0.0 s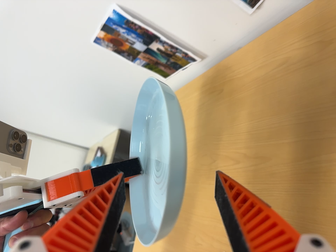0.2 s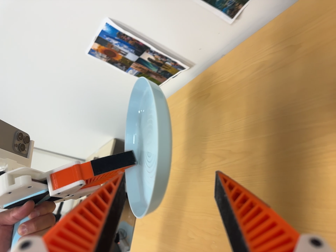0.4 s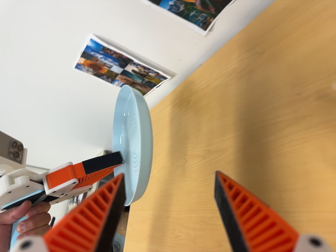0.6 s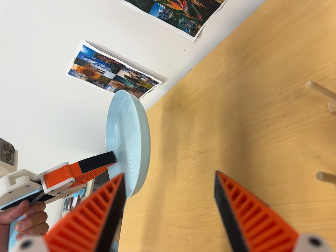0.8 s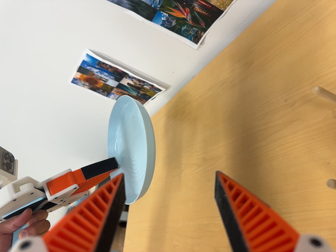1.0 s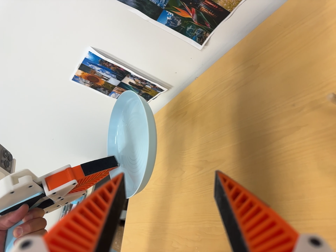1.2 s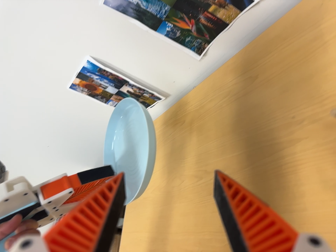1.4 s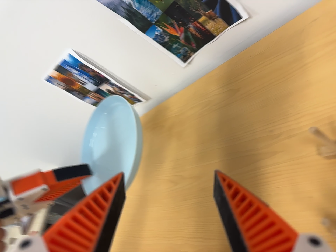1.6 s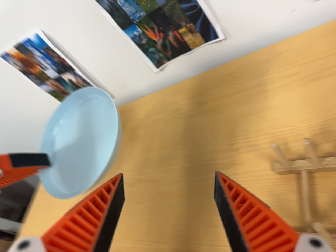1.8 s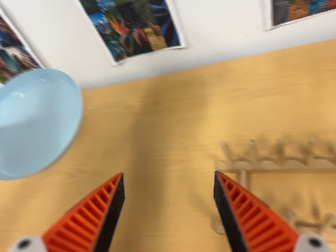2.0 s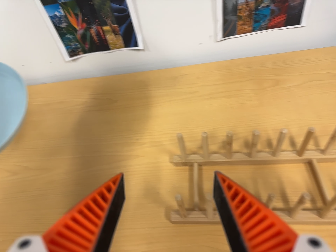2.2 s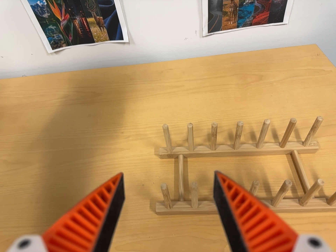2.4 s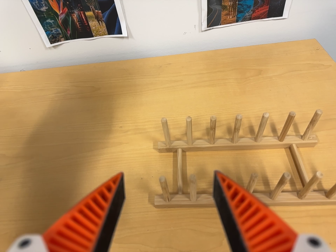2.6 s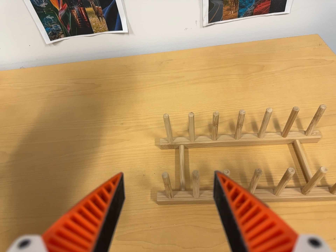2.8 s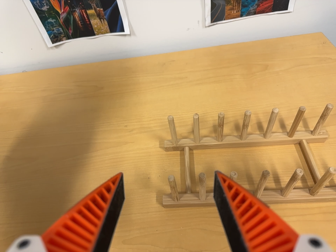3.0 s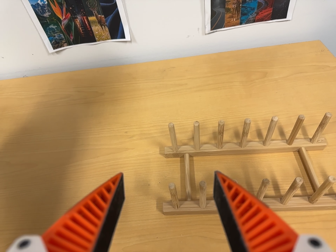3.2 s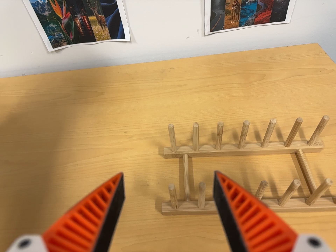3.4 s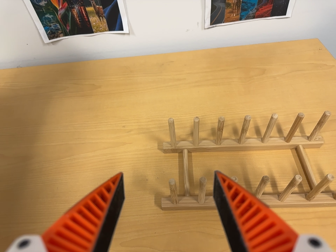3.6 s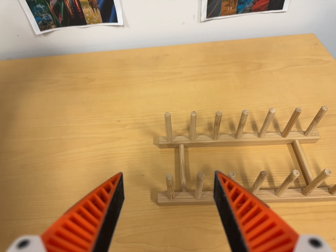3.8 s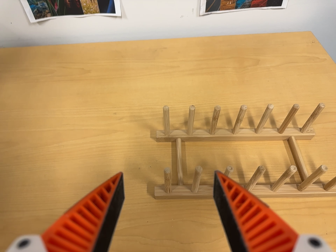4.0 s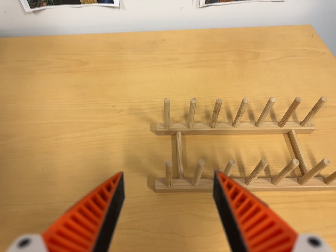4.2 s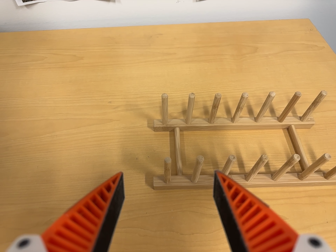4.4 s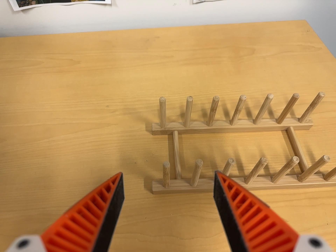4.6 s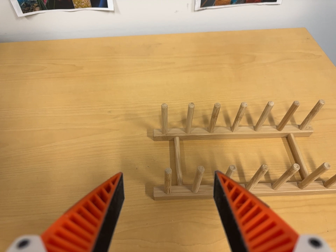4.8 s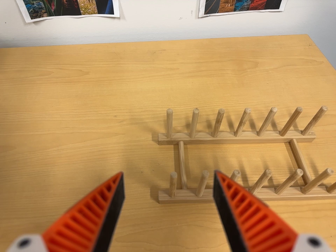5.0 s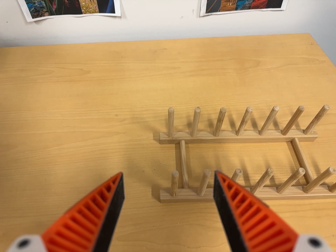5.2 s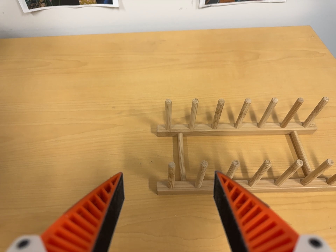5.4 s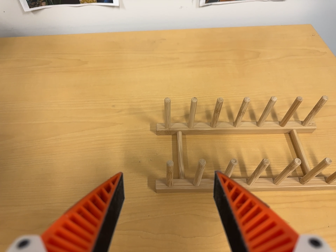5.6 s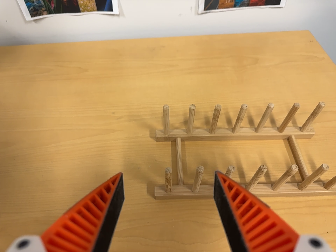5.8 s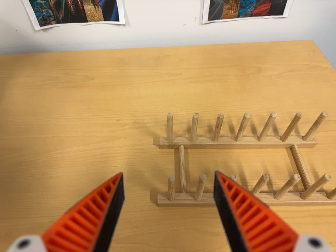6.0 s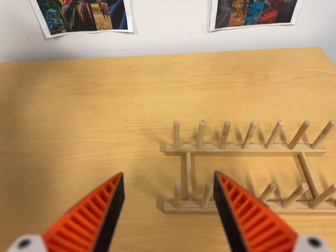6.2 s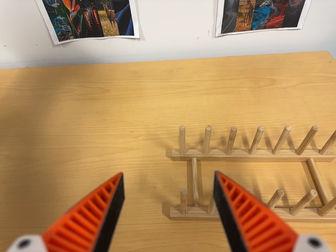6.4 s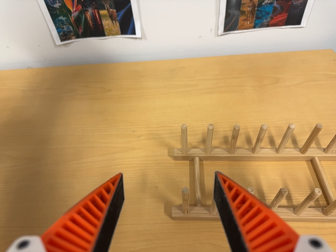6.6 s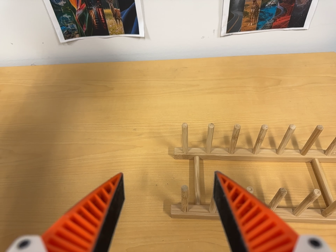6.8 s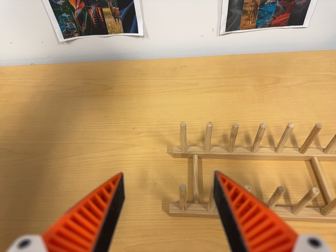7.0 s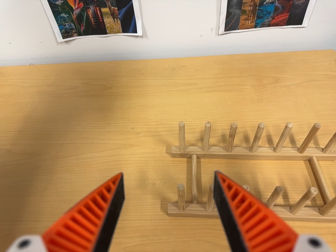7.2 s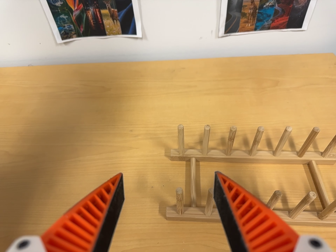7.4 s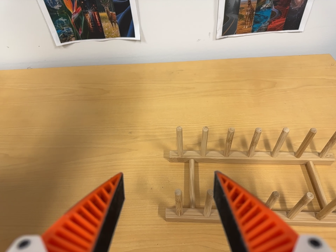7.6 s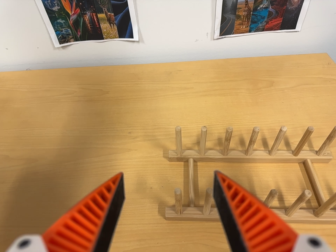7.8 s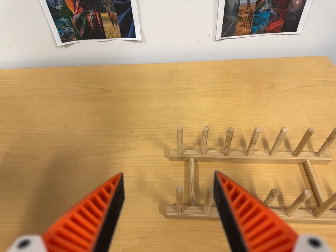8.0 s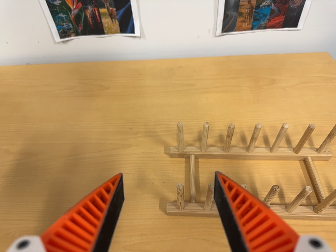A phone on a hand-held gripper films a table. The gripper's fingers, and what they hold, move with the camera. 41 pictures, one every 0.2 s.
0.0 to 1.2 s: The camera travels backward, about 9 cm, so what stands in front gets smaller. Its aim tips toward the top of its view by about 10 degrees.
1.2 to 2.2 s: The scene slides to the left, as the camera pans about 50 degrees to its right. It travels to its left and toward the bottom of its view, about 14 cm. Its aim tips toward the top of its view by about 10 degrees. It rolls about its line of sight by about 25 degrees, and the scene rotates clockwise.
2.2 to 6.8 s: The camera shifts only a little, or ends up much as it began.
6.8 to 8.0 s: The camera keeps its place and its aim.
The film runs backward here.
